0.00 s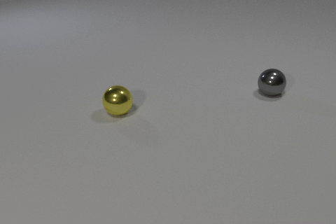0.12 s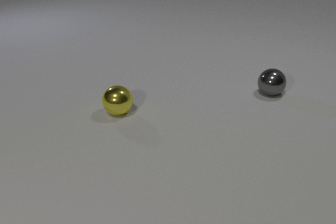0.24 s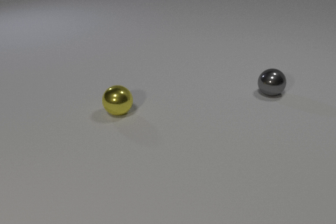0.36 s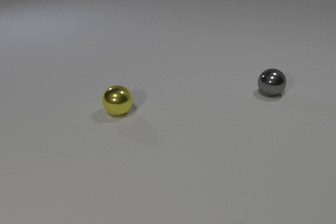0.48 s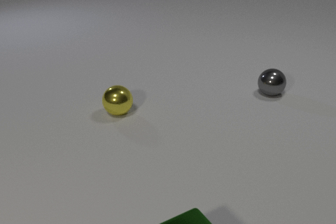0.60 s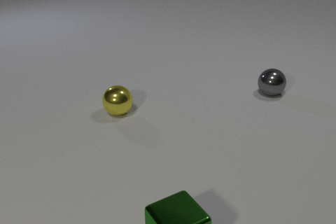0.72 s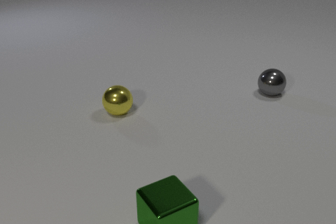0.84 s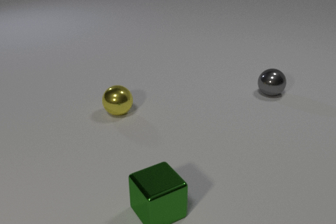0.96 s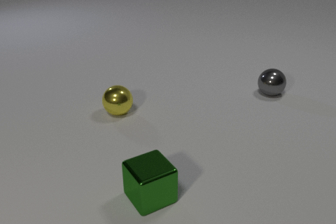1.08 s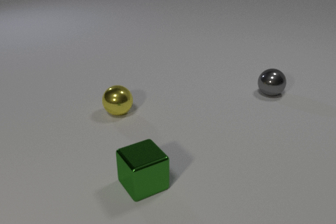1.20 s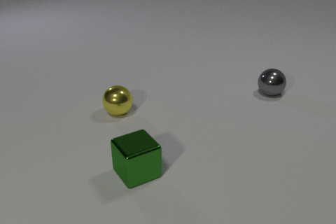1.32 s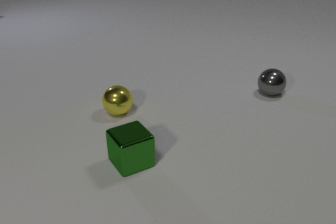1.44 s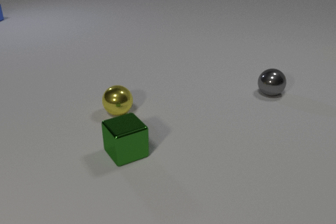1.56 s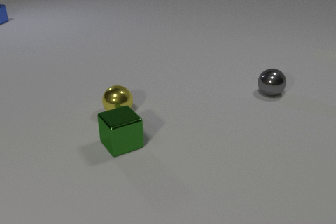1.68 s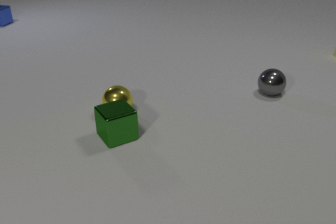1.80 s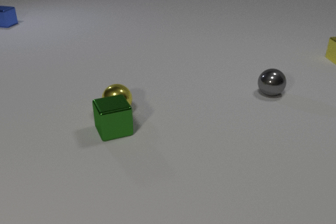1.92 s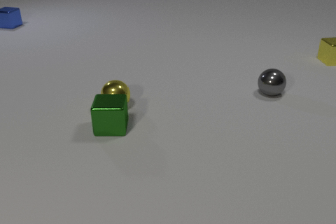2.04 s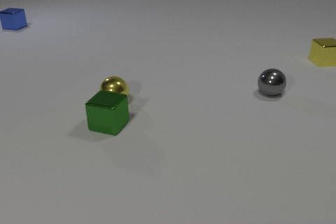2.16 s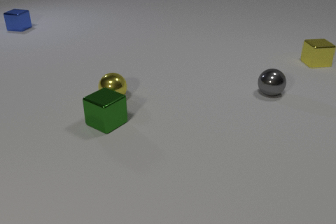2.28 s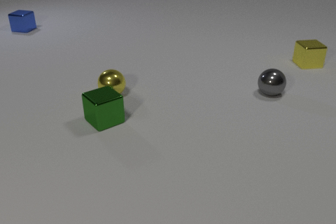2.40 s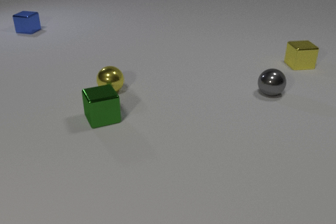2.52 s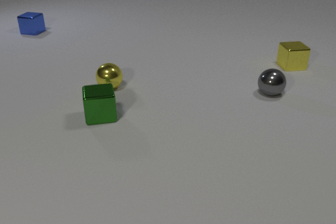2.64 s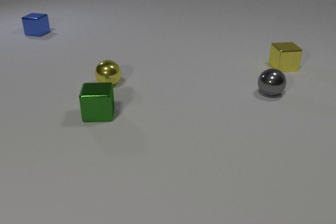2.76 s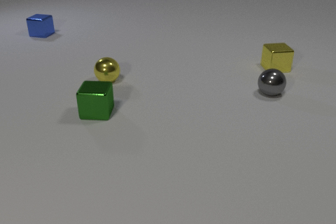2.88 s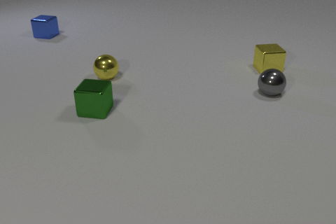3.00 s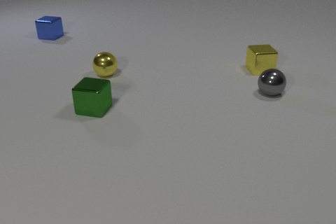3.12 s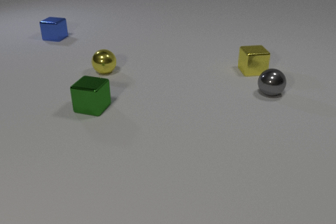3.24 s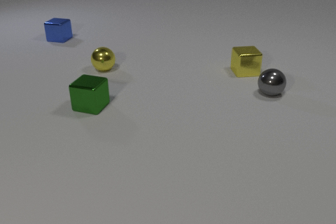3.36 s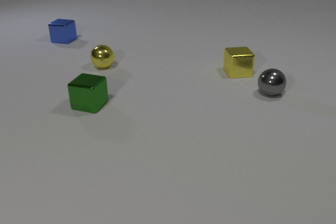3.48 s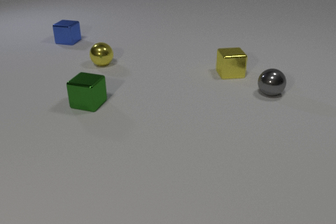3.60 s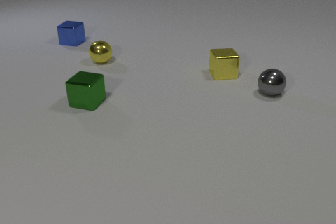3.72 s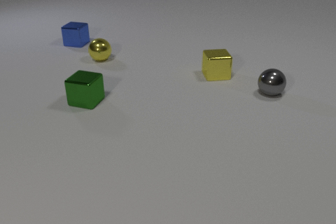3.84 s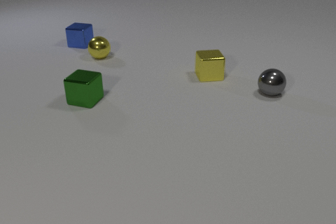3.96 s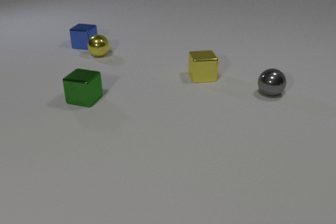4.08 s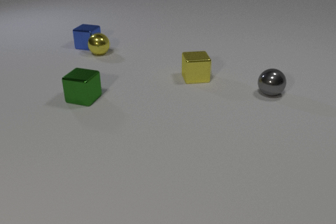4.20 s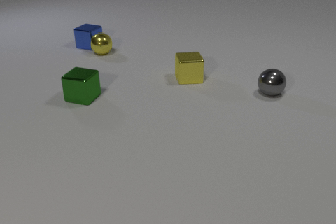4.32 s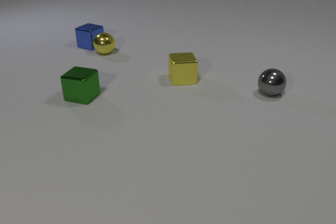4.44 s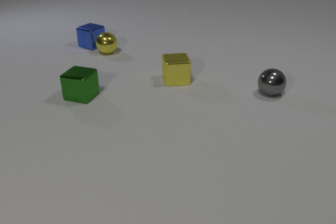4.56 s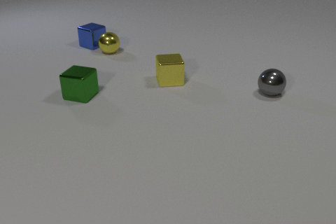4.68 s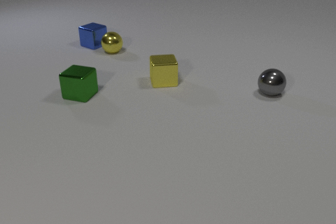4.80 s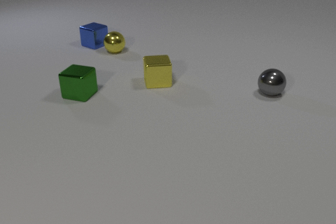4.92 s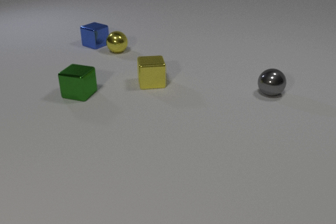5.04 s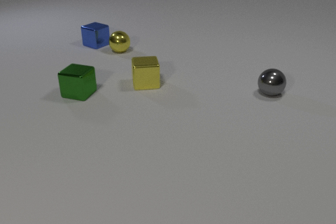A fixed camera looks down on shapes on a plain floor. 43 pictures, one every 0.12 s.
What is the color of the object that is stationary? gray.
How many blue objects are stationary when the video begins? 0.
How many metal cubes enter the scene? 3.
0.00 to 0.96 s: The green metal cube comes in at the bottom edge, slides away from the camera and to the left.
0.96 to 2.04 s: The green metal cube slides away from the camera, spins clockwise seen from above by about 45 degrees, its near face sliding to the left. The yellow metal sphere rolls away from the camera. The blue metal cube comes in at the left edge, slides toward the camera and to the right. The yellow metal cube comes in at the right edge, slides to the left and toward the camera. The green metal cube and the yellow metal sphere collide.
2.04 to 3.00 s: The green metal cube slides away from the camera and to the left, spins clockwise seen from above by about 90 degrees, its near face sliding to the left. The yellow metal sphere rolls away from the camera. The blue metal cube slides toward the camera and to the right. The yellow metal cube slides to the left and toward the camera.
3.00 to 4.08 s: The green metal cube slides away from the camera. The yellow metal sphere rolls away from the camera. The blue metal cube slides toward the camera and to the right. The yellow metal cube slides to the left and toward the camera. The yellow metal sphere and the blue metal cube collide.
4.08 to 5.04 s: The green metal cube slides away from the camera. The yellow metal sphere rolls to the right. The blue metal cube slides to the right. The yellow metal cube slides to the left.
